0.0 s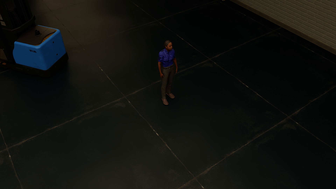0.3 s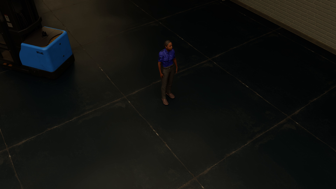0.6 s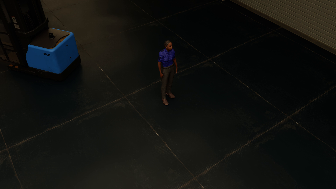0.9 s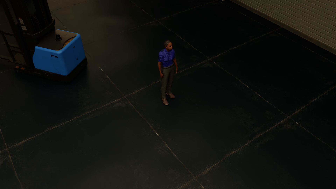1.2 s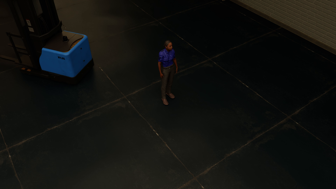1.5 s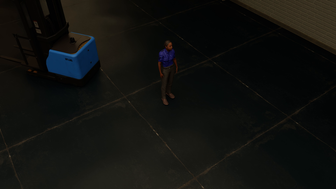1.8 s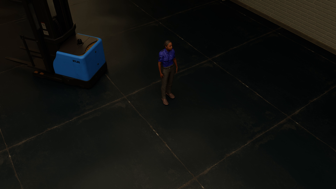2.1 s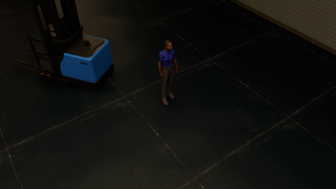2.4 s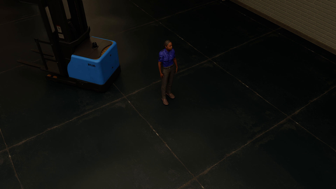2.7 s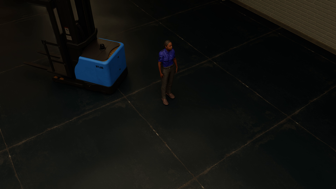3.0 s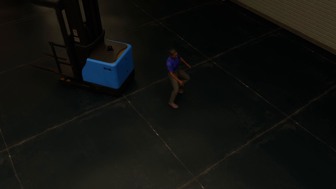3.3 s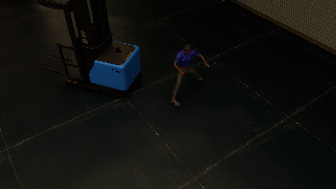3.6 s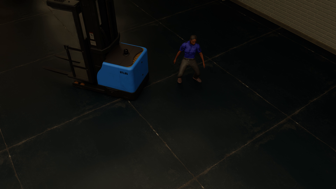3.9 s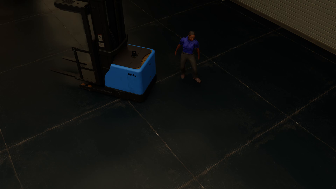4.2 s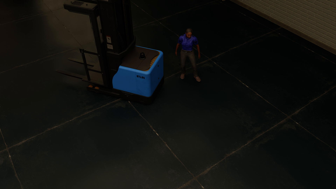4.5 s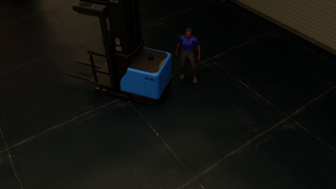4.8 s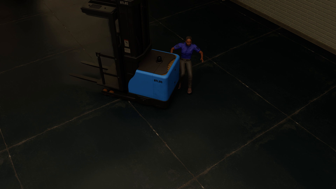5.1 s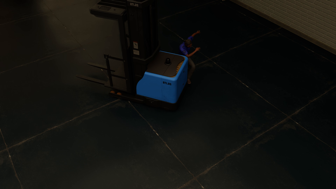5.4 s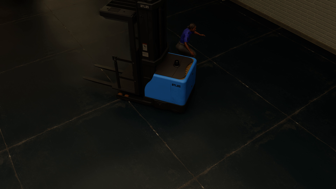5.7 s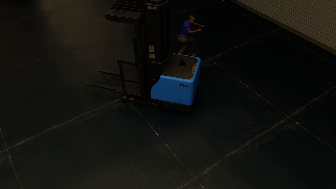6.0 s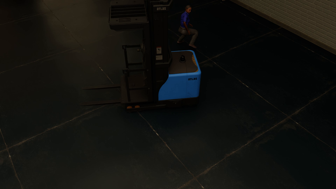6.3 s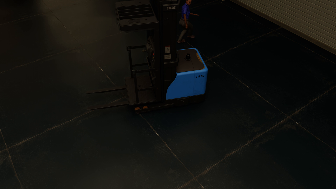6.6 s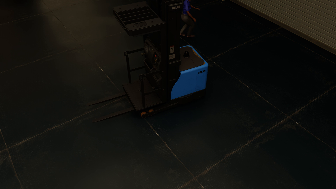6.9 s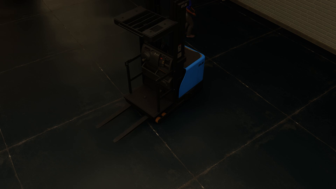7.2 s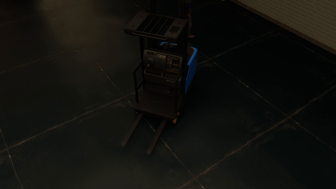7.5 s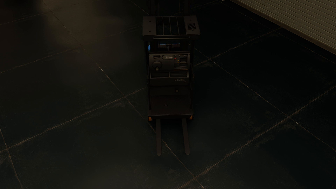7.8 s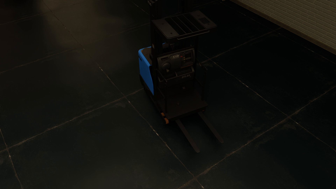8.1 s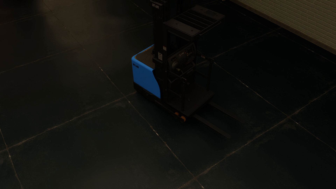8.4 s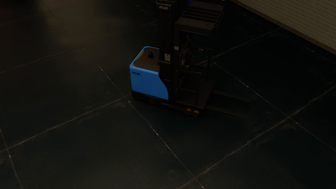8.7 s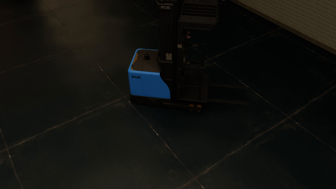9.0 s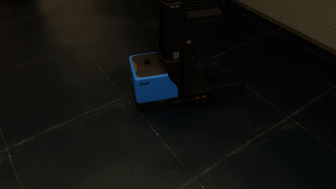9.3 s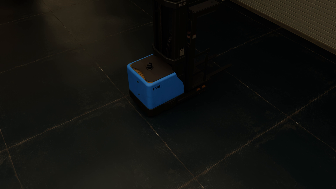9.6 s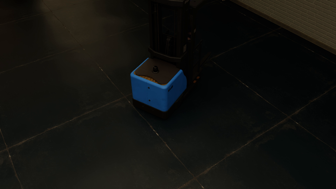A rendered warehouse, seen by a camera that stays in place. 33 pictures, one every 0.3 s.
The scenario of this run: Near miss between a forklift and a person.
